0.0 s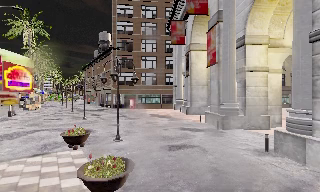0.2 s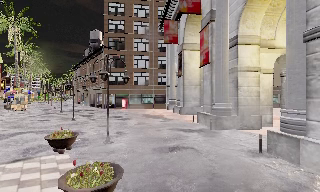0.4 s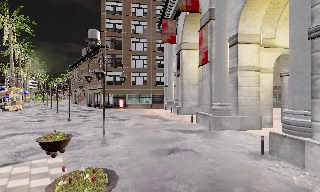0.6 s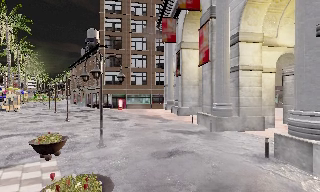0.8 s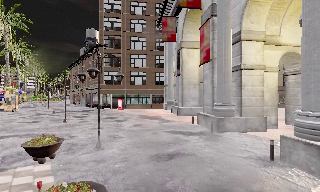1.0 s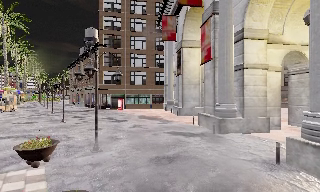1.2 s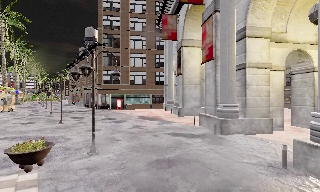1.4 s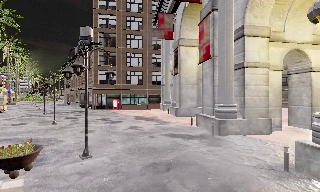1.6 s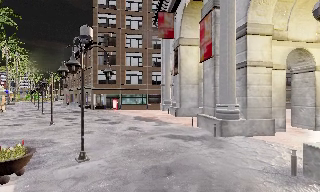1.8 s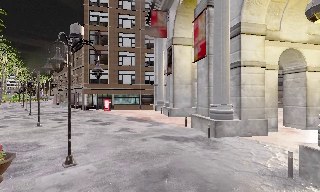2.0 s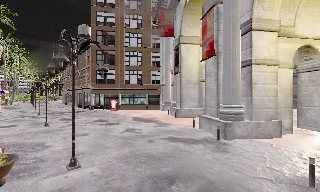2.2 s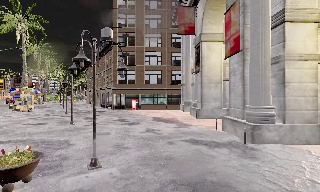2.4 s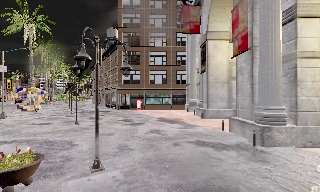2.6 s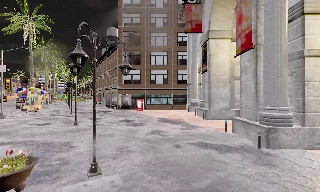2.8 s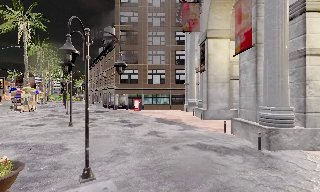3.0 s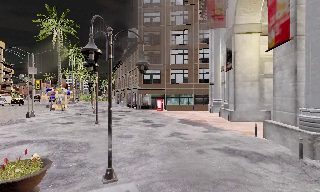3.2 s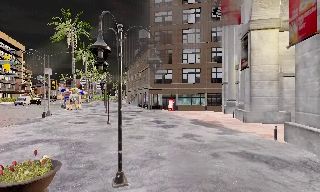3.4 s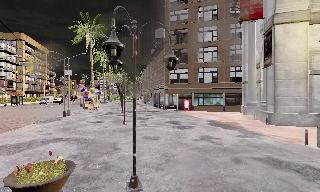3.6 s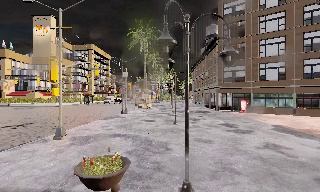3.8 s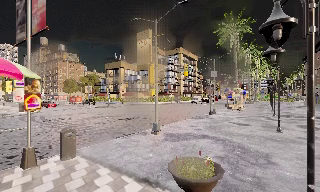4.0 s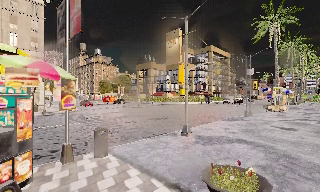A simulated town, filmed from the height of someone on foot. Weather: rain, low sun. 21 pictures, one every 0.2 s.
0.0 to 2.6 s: The camera travels forward, about 4 m, so what stands in front looms larger.
2.6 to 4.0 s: The camera swings to its left by about 75 degrees, and the scene slides to the right. It travels forward, about 2 m.
The film runs forward here.
